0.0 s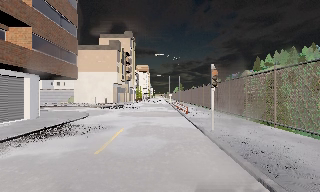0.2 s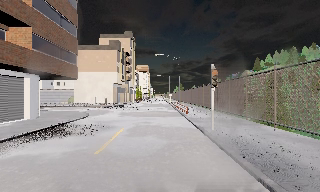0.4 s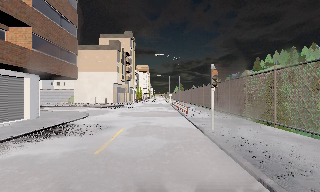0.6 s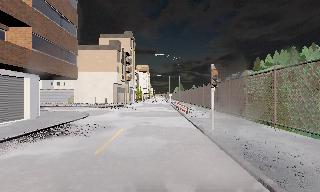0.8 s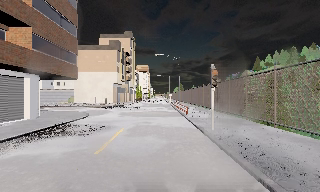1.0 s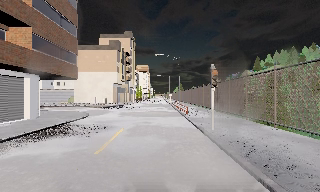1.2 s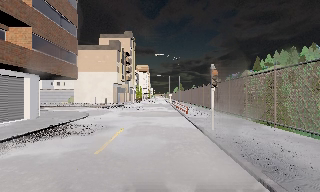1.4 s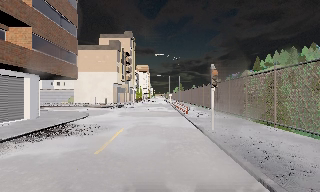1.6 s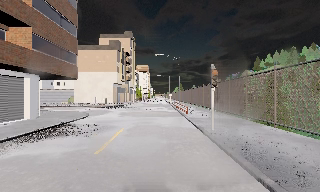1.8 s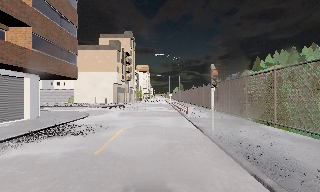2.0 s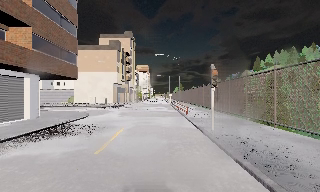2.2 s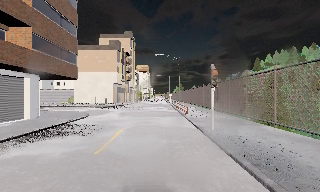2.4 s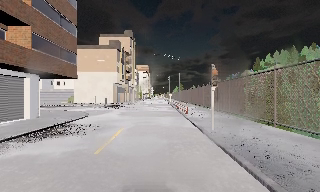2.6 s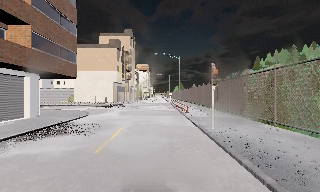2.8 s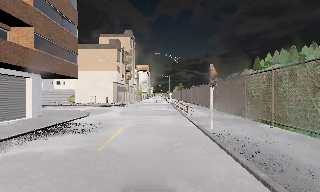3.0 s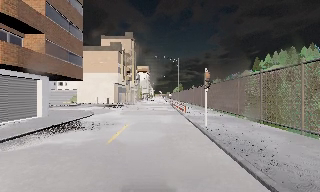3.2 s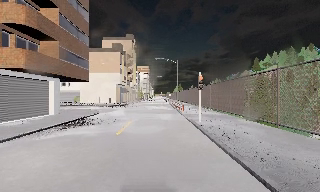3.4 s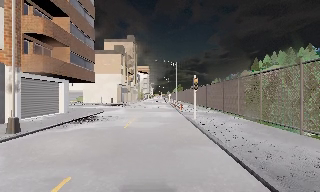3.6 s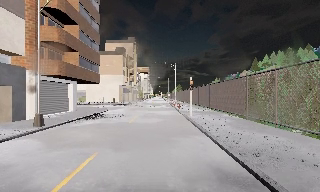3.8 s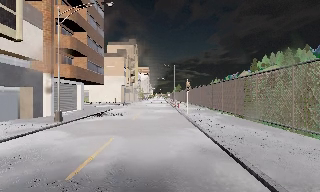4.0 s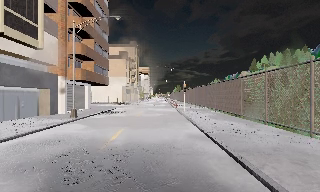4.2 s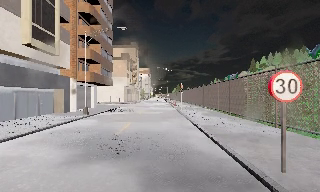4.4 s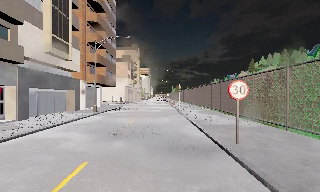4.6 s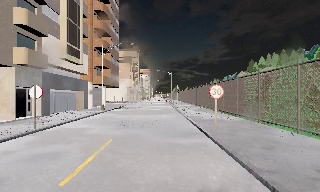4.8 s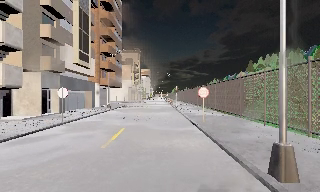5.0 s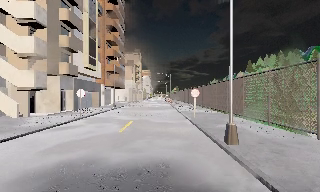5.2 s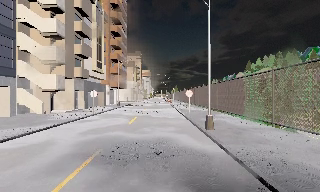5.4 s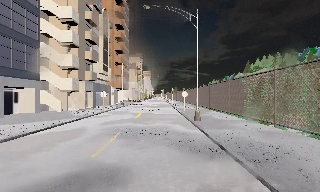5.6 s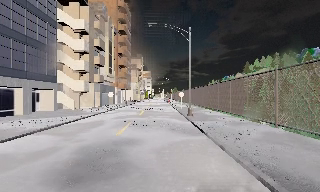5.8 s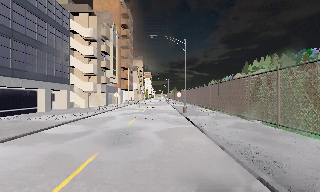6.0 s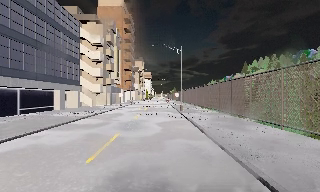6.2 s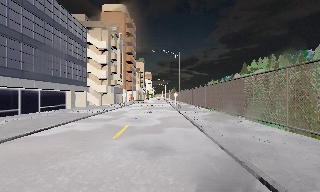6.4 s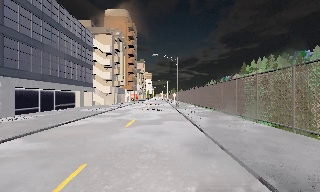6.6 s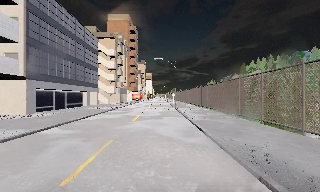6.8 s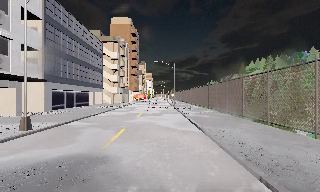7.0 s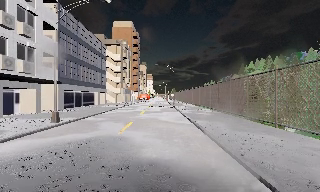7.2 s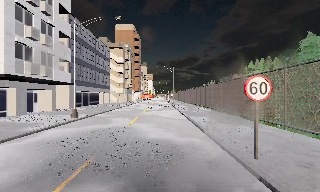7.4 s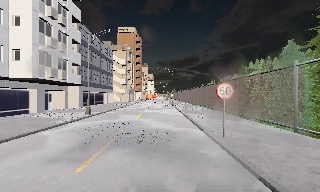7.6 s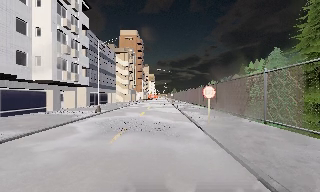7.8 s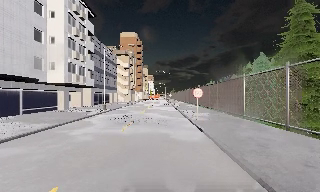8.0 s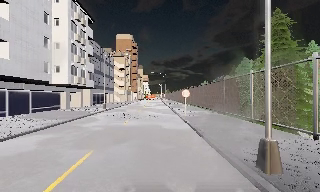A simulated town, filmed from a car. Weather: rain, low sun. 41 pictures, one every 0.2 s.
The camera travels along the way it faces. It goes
backward.
0.0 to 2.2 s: The camera keeps its place and its aim.
2.2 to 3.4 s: The camera travels backward, about 4 m, so what stands in front gets smaller. It gains speed.
3.4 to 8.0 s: The camera travels backward, about 50 m, so what stands in front gets smaller.
The film runs backward here.
